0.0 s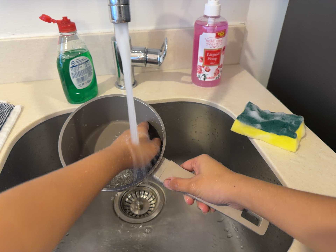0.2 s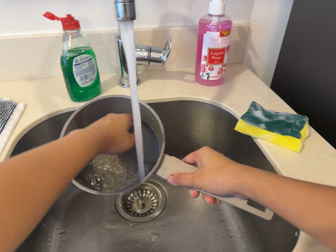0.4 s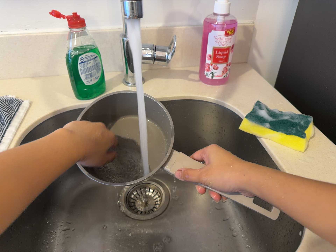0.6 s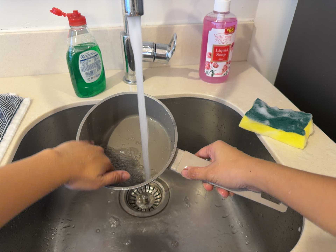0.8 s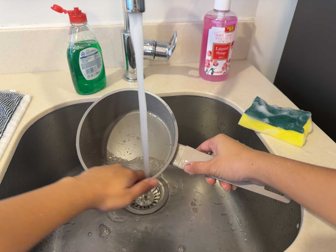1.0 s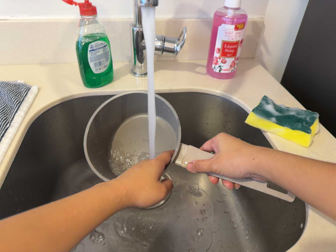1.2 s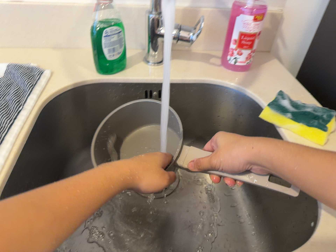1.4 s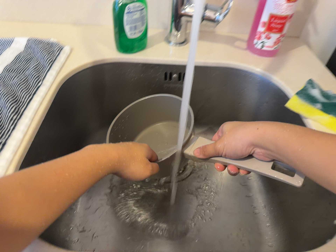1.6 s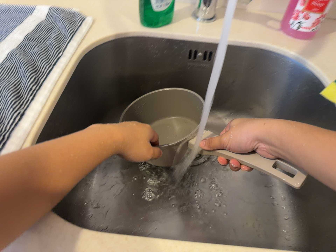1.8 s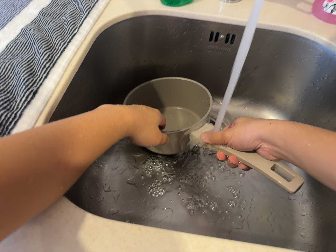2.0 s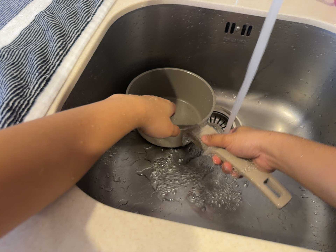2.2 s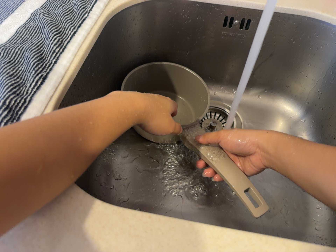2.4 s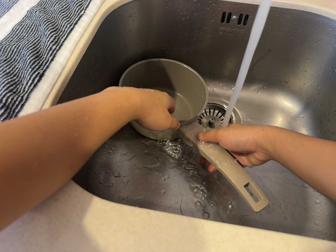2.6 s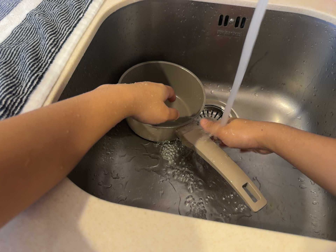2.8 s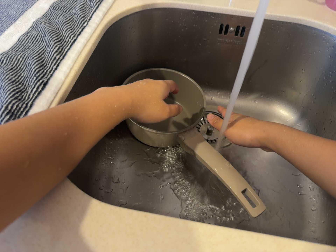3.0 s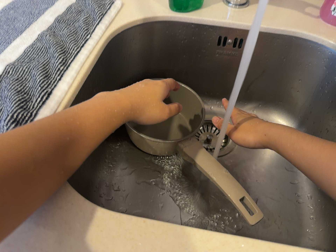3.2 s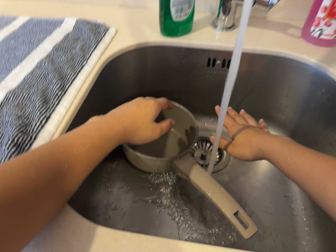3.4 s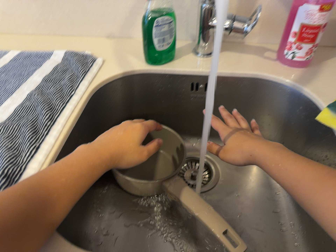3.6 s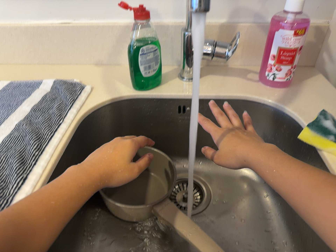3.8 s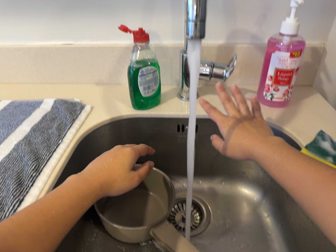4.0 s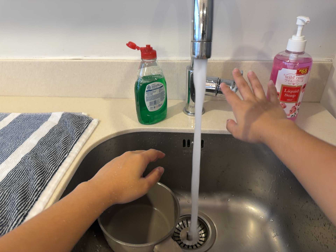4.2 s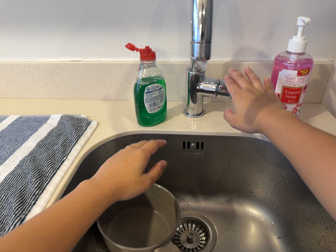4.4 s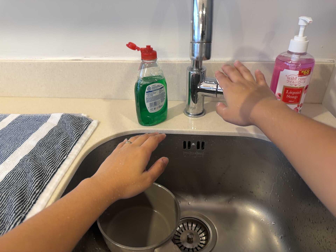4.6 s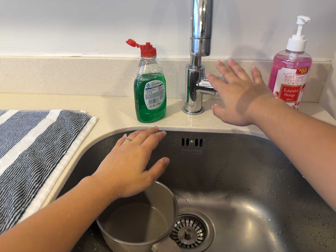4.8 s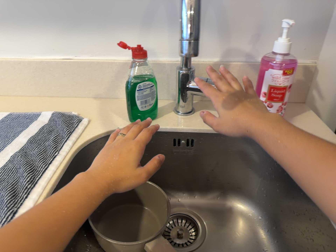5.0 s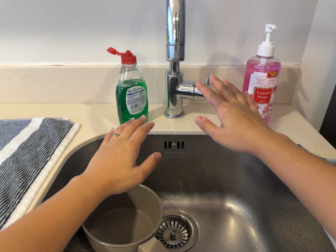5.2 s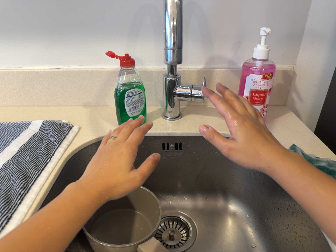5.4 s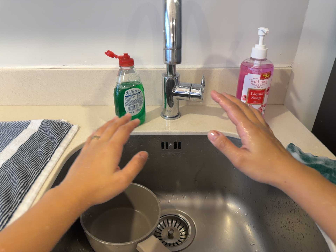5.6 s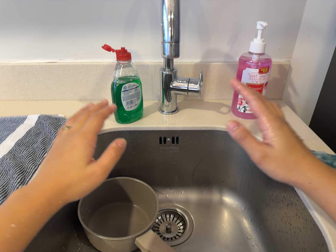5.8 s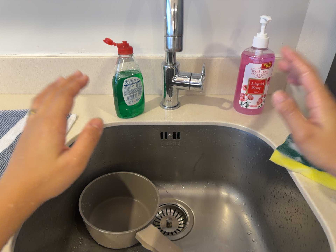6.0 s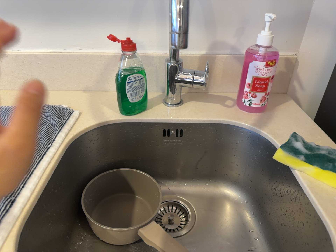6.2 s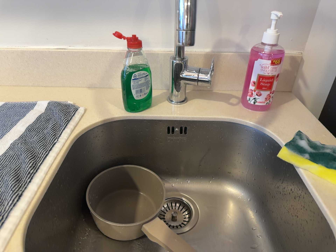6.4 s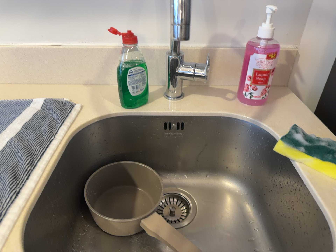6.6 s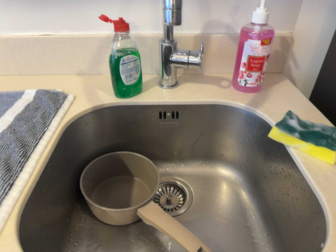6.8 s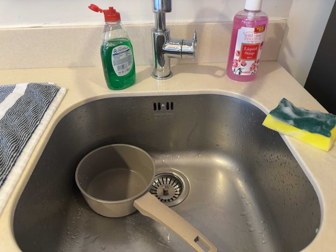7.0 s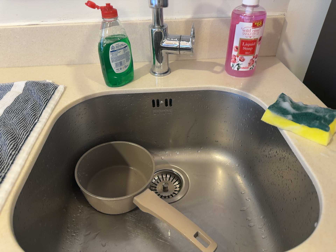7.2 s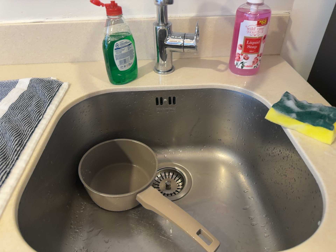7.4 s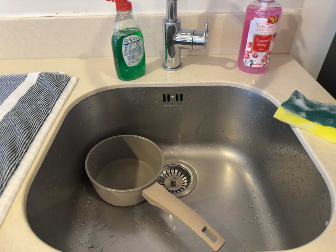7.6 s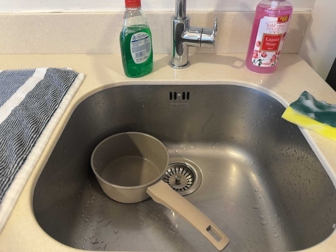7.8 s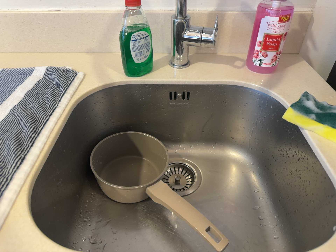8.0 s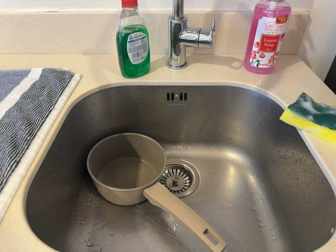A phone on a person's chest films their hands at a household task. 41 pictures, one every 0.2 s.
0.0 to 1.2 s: The camera shifts only a little, or ends up much as it began.
1.2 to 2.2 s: The camera pans to its left by about 10 degrees. It travels forward, about 7 cm, so what stands in front looms larger. Its aim tips toward the bottom of its view by about 15 degrees, and the scene shifts upward. It rolls about its line of sight by about 10 degrees, and the scene rotates clockwise.
2.2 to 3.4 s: The camera travels backward, about 6 cm, so what stands in front gets smaller. Its aim tips toward the top of its view by about 10 degrees, and the scene shifts downward.
3.4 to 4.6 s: The camera's aim tips toward the top of its view by about 10 degrees, and the scene shifts downward.
4.6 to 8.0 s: The camera shifts only a little, or ends up much as it began.
The film runs backward here.
